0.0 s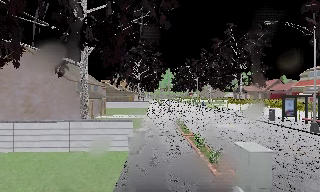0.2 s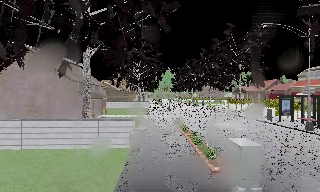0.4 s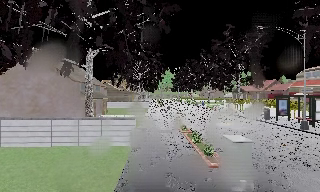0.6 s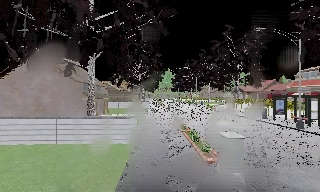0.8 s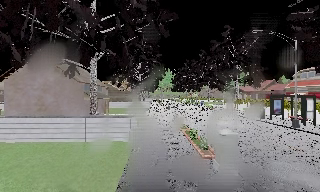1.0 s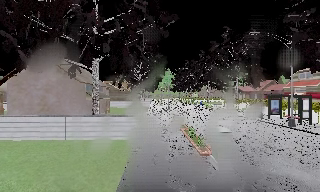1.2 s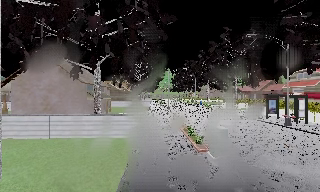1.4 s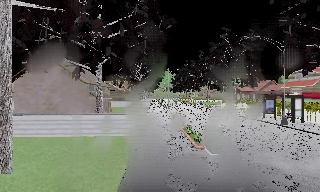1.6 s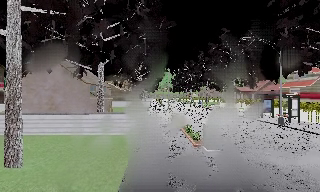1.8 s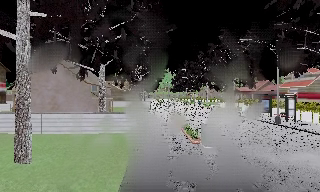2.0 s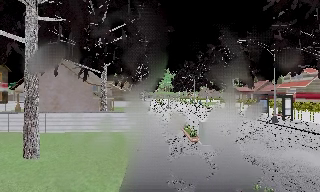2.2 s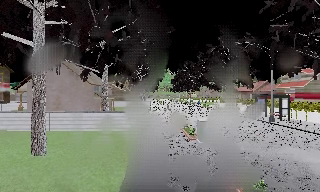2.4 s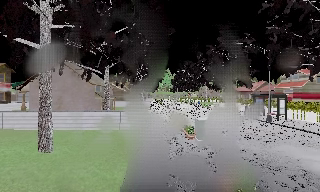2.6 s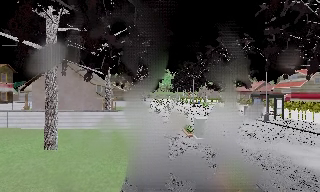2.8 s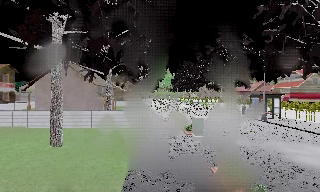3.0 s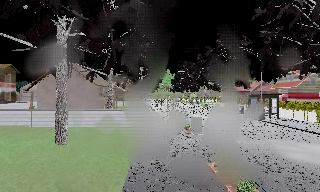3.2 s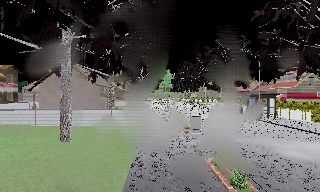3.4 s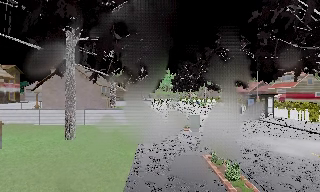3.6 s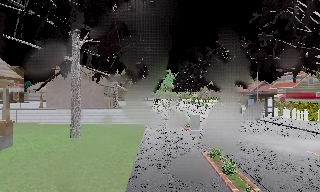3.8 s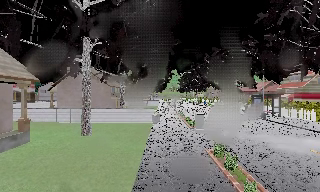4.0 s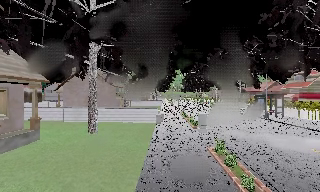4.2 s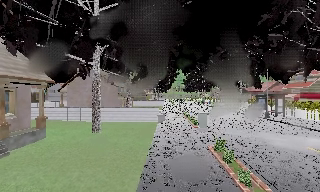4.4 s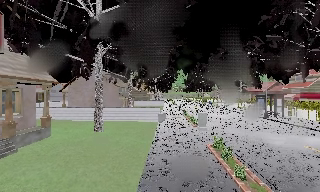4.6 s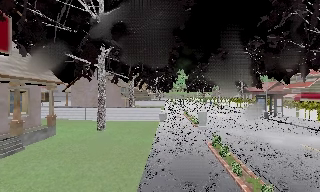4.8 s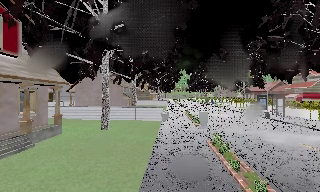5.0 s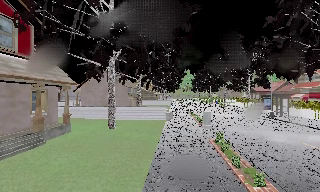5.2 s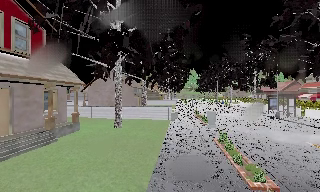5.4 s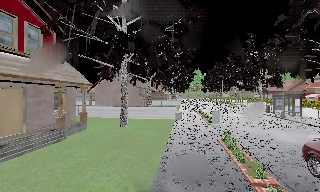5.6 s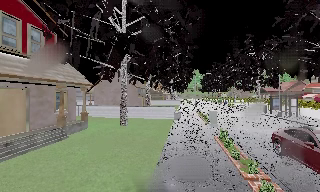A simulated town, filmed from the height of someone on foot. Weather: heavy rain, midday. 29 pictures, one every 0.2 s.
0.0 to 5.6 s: The camera pans to its left, which is counterclockwise from overhead, by about 10 degrees. It travels backward, about 10 m, so what stands in front gets smaller.
The film runs backward here.
